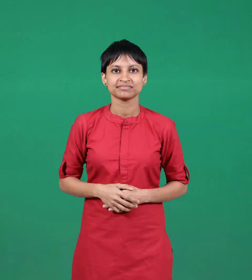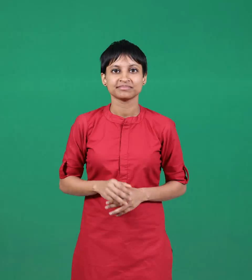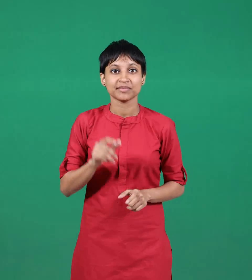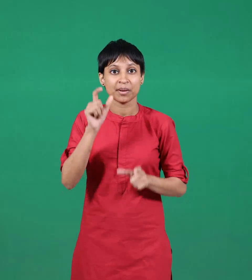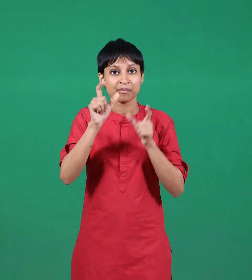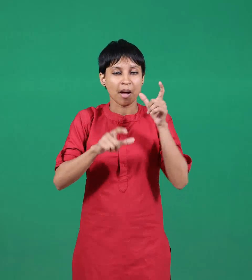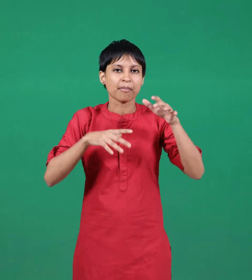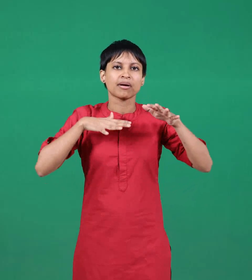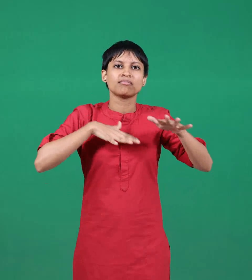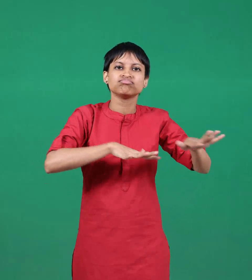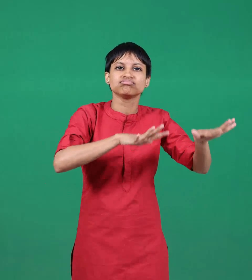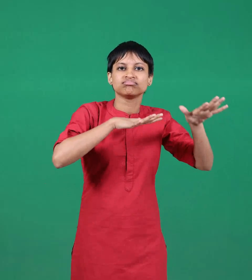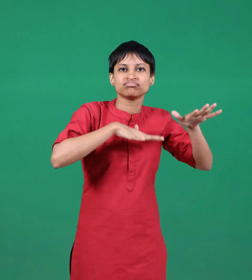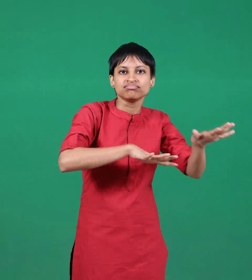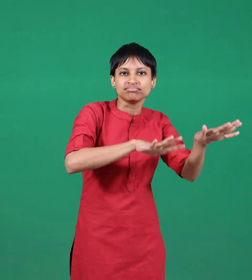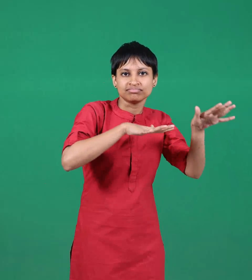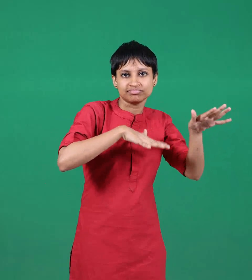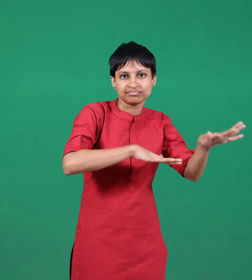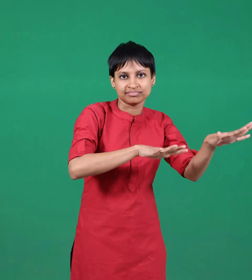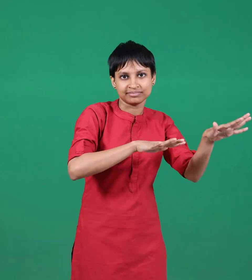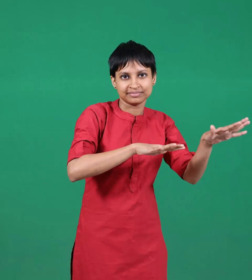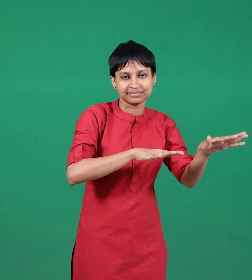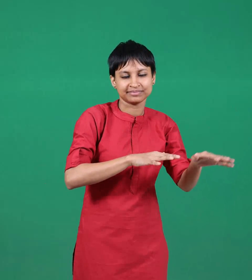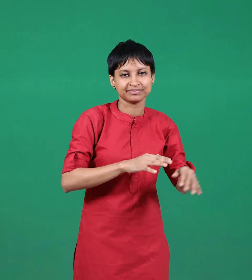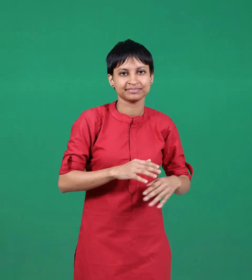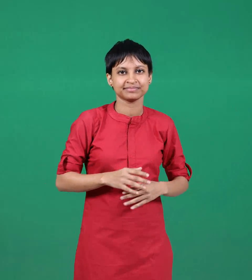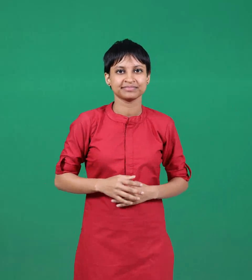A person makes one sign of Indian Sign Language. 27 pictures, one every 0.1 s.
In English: march
